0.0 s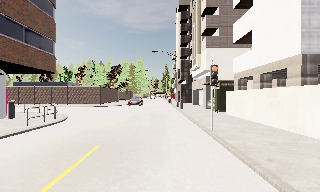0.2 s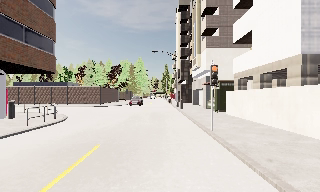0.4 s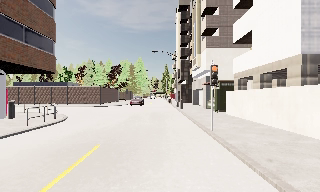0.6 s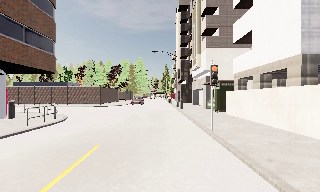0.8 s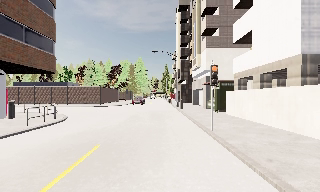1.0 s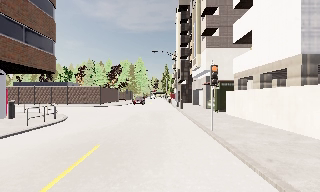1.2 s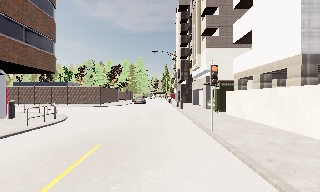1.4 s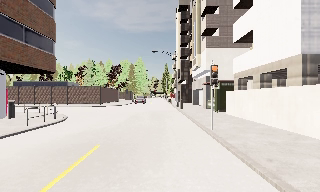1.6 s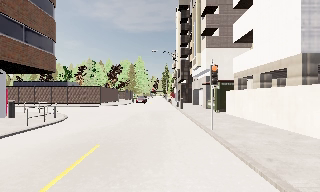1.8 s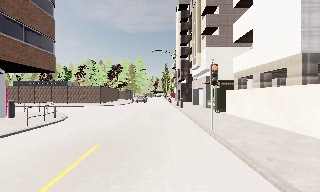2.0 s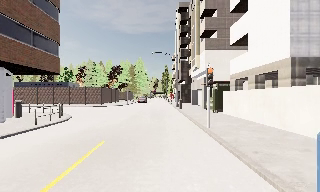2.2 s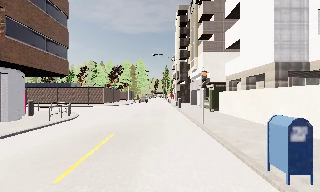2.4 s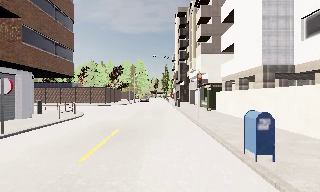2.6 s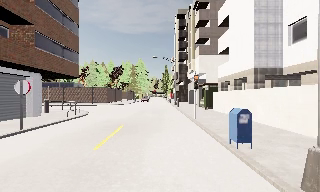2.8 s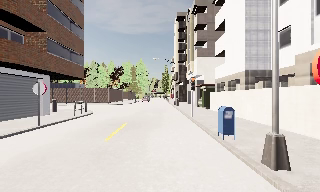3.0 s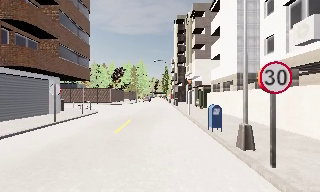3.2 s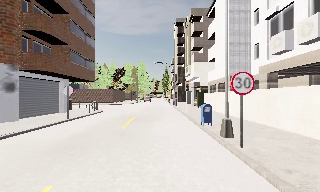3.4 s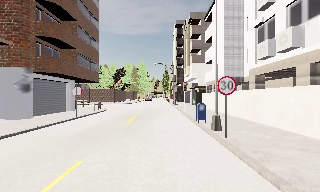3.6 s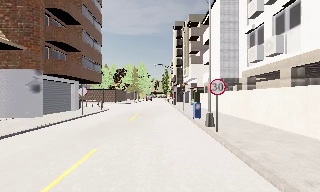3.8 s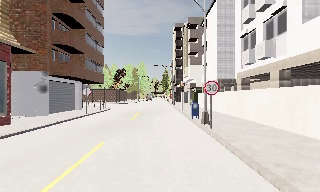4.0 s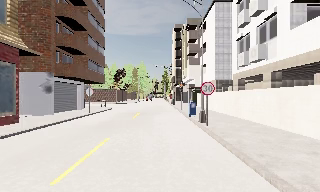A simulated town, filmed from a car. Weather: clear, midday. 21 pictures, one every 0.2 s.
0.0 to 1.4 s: The camera keeps its place and its aim.
1.4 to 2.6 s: The camera travels backward, about 3.5 m, so what stands in front gets smaller. It gains speed.
2.6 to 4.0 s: The camera travels backward, about 7 m, so what stands in front gets smaller. It loses speed.
The film runs backward here.
